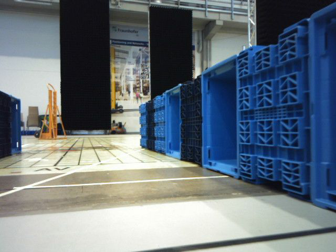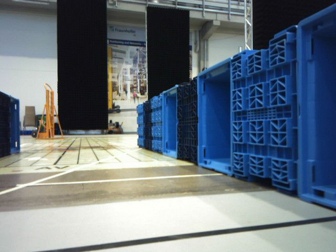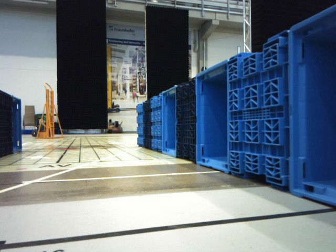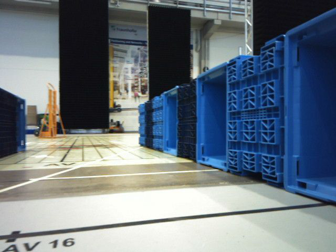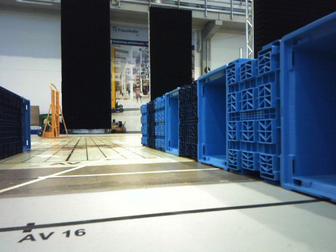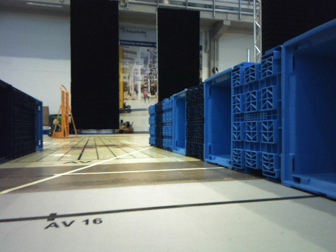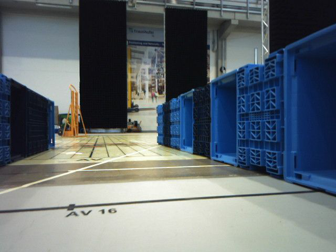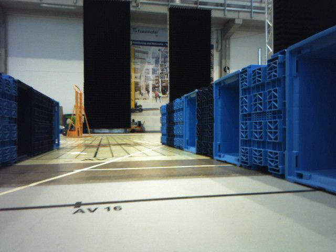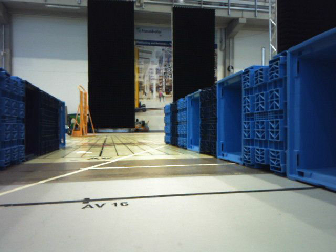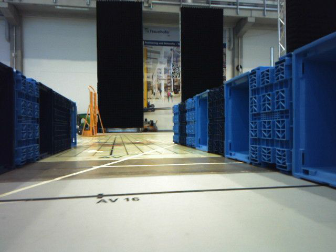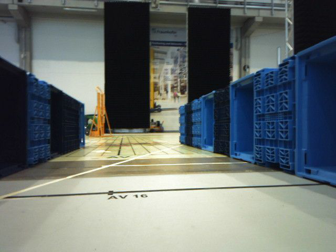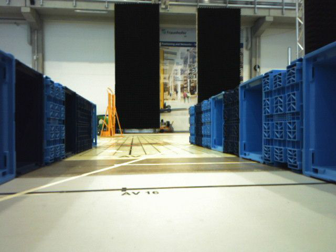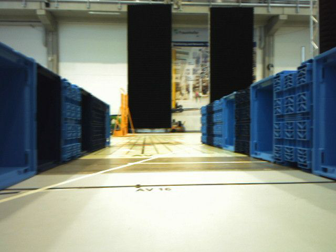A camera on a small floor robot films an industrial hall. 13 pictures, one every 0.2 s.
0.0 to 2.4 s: The camera pans to its left, which is counterclockwise from overhead, by about 10 degrees. It travels backward, about 0.5 m, so what stands in front gets smaller.
The film runs backward here.
